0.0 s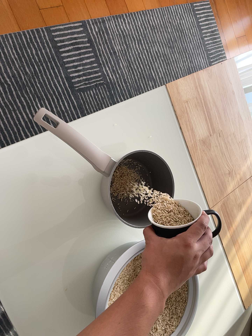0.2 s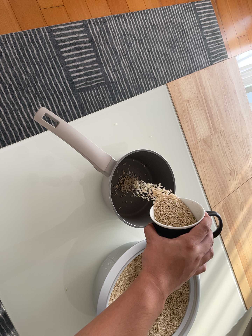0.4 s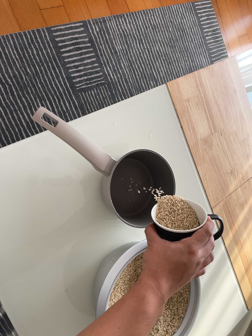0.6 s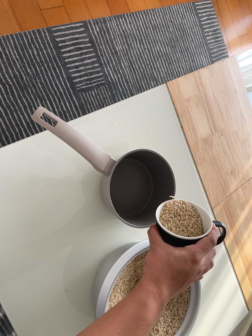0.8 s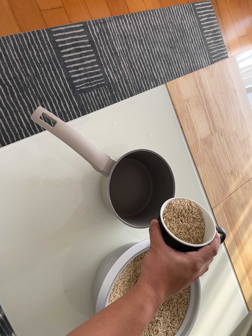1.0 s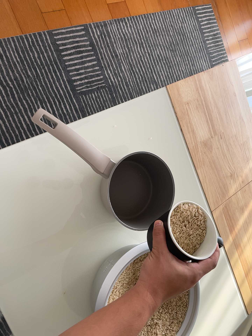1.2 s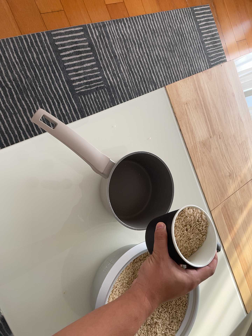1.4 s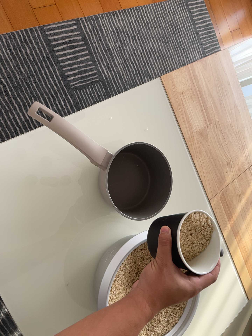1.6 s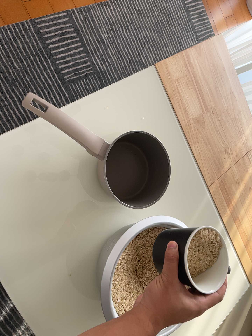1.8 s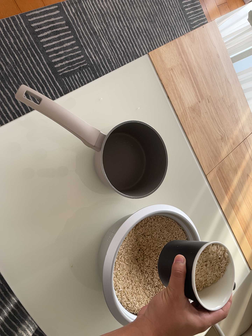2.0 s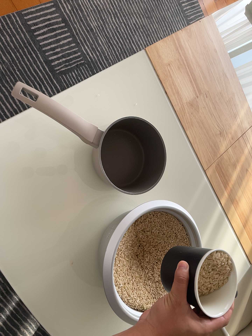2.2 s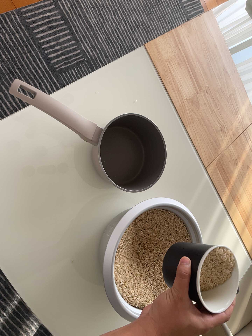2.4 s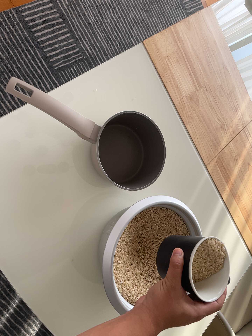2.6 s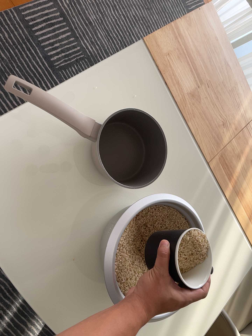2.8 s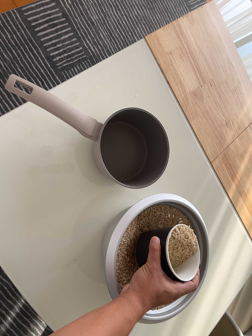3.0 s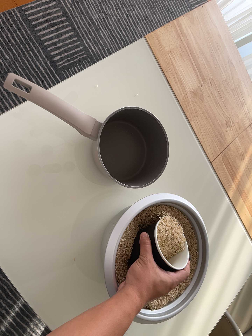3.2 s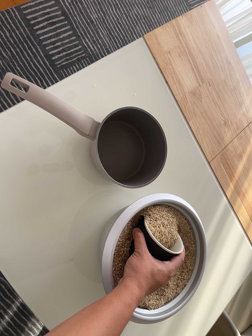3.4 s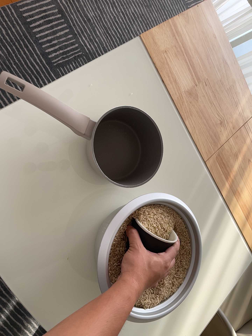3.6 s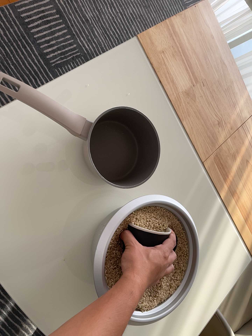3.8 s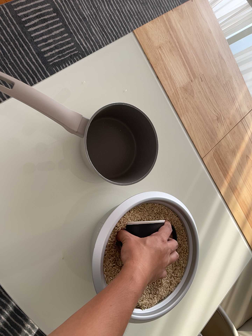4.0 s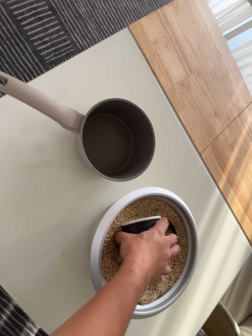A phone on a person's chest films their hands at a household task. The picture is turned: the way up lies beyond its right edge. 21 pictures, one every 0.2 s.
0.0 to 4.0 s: The camera rolls about its line of sight by about 10 degrees, and the scene rotates counterclockwise.
The film runs backward here.
